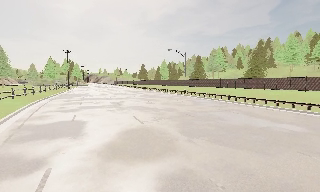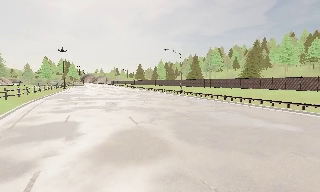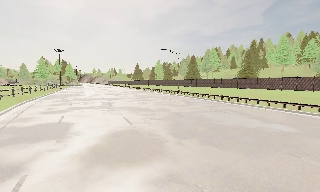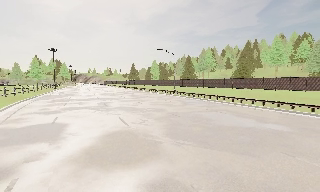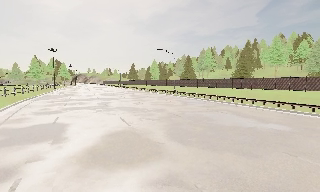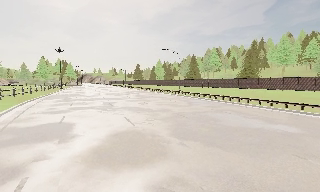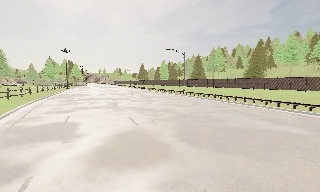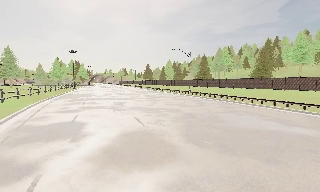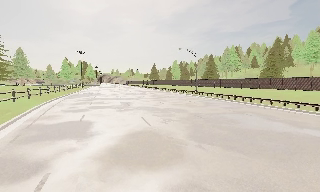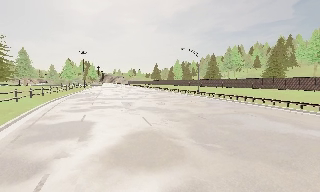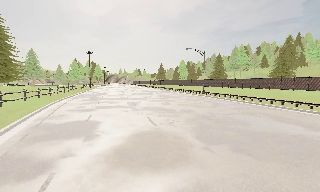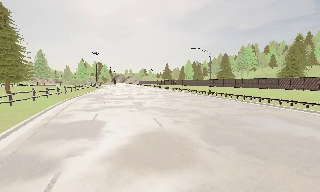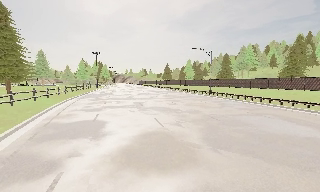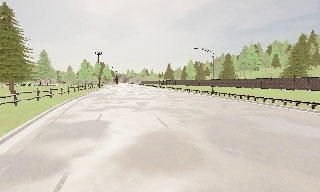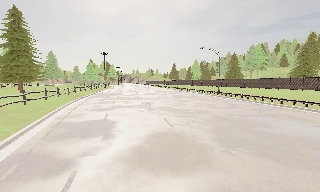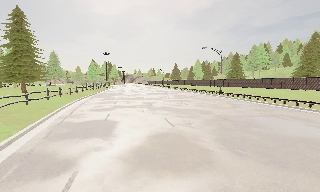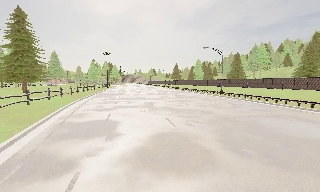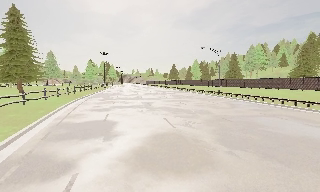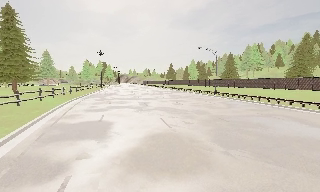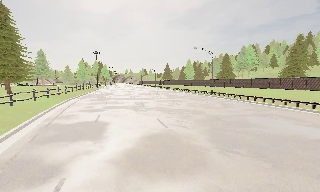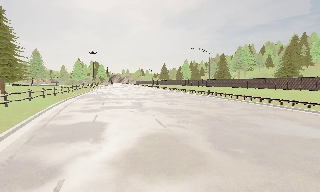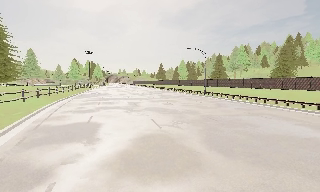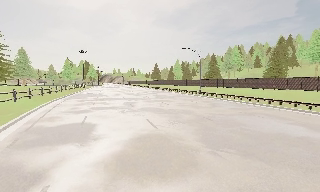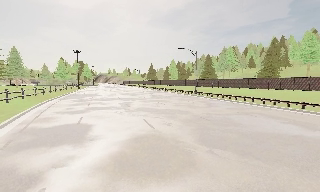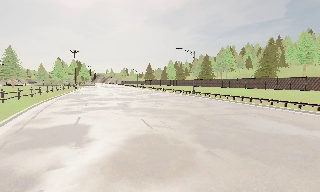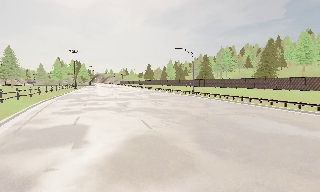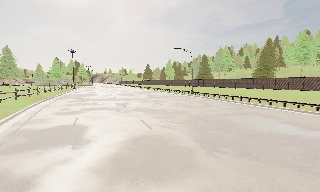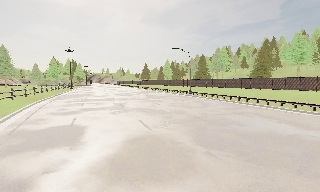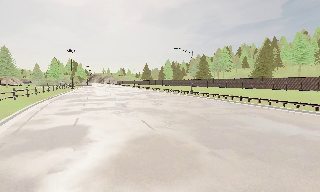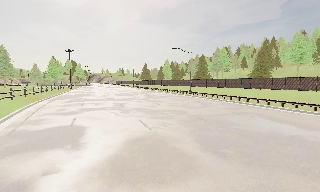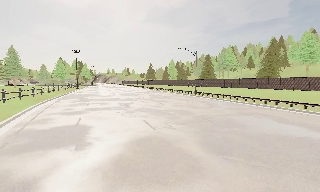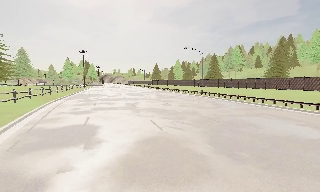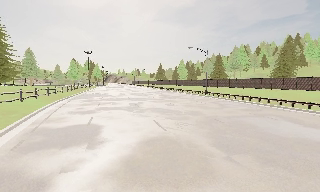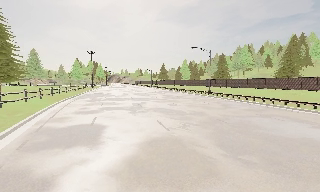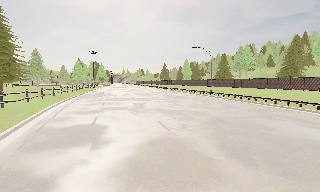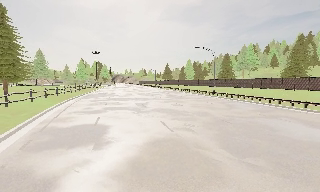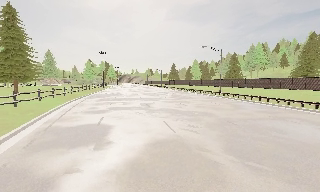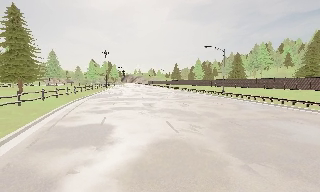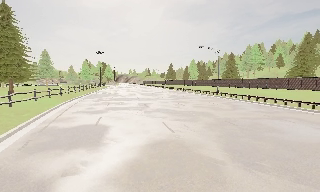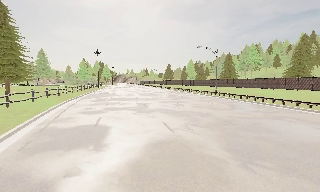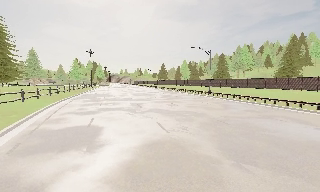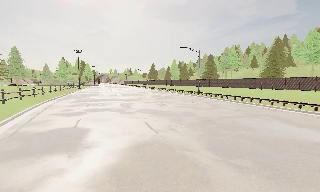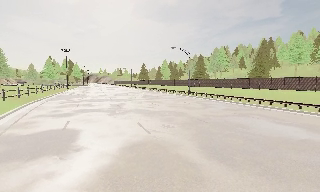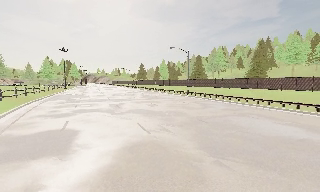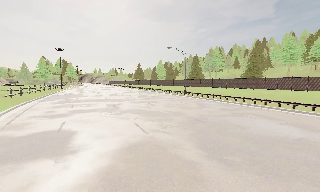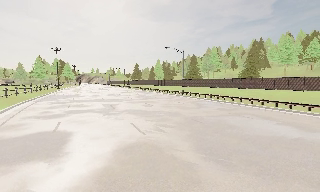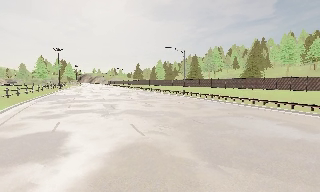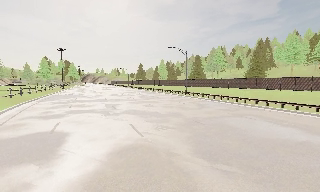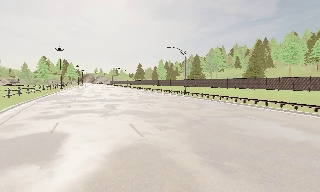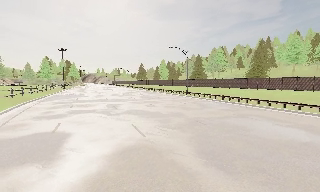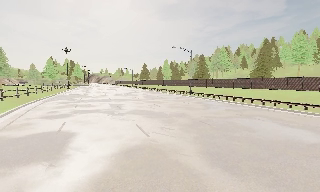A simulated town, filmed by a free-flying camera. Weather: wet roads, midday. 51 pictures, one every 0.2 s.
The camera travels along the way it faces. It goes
forward.
0.0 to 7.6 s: The camera travels forward, about 1.5 m, so what stands in front looms larger.
7.6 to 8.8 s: The camera pans to its right, which is clockwise from overhead, by about 10 degrees.
8.8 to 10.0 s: The camera shifts only a little, or ends up much as it began.
The film runs forward here.
